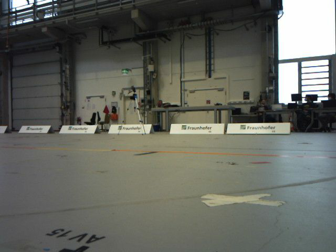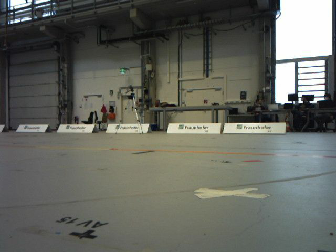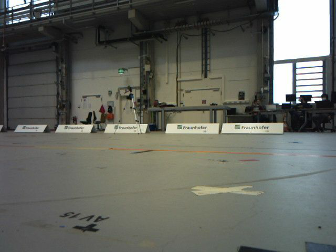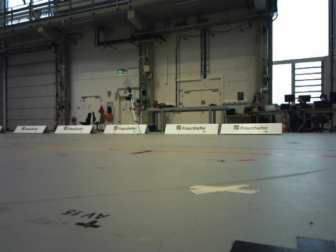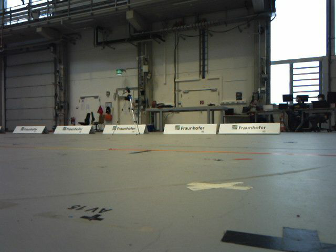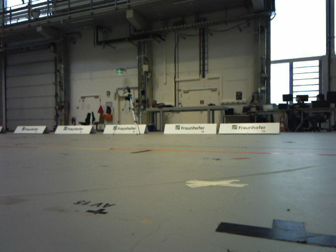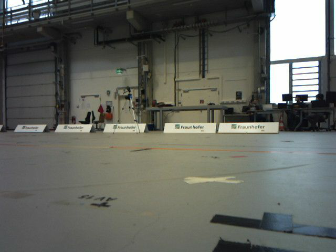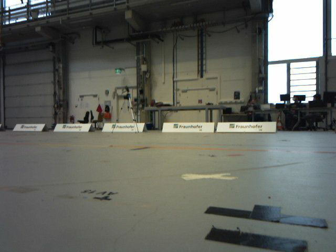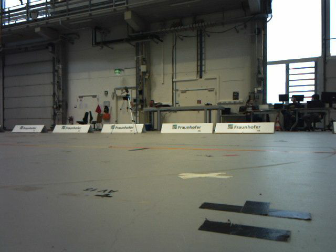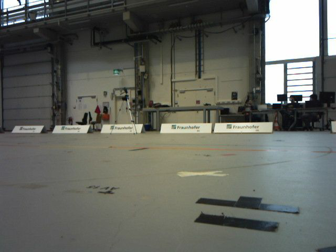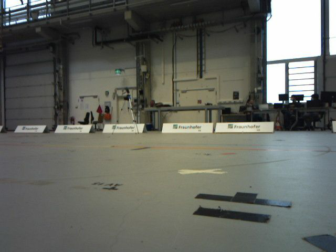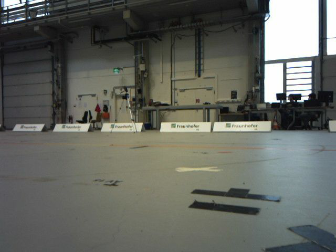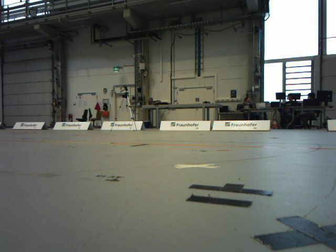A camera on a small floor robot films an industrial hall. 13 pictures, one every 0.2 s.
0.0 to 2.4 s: The camera travels backward, about 0.4 m, so what stands in front gets smaller.
The film runs backward here.
